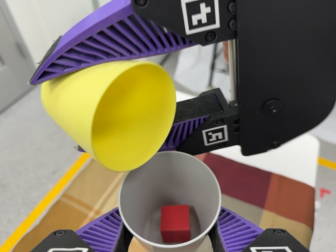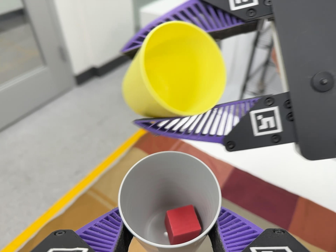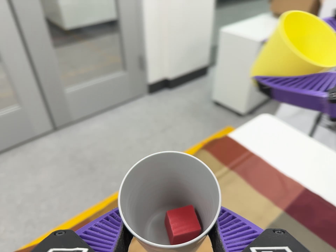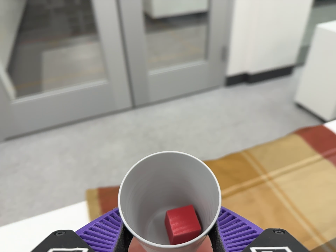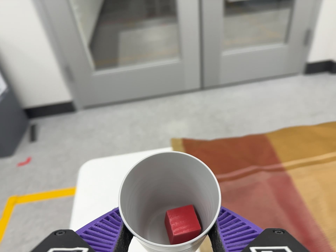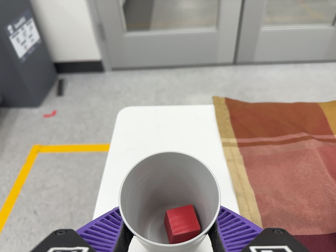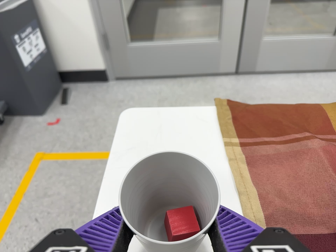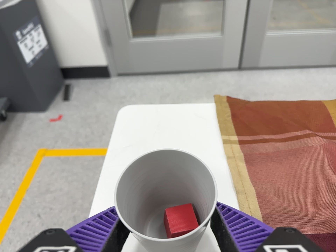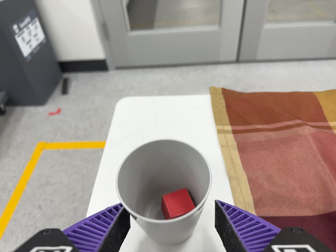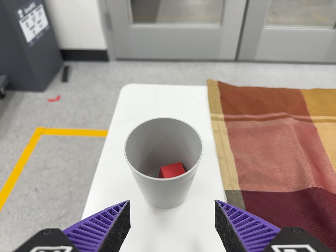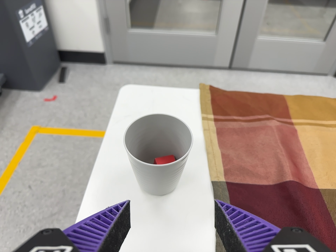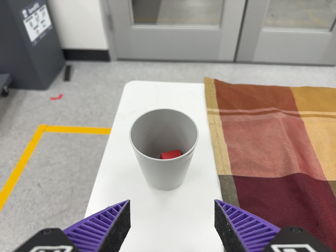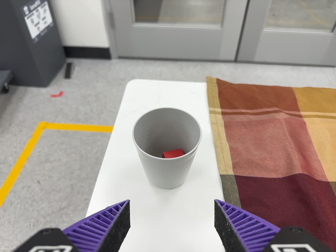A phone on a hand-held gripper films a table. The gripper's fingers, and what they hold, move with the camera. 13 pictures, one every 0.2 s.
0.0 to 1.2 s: The camera swings to its left by about 50 degrees, and the scene slides to the right. It travels toward the bottom of its view and to its left, about 28 cm, so close, fixed things drift upward. It rolls about its line of sight by about 40 degrees, and the scene rotates clockwise.
1.2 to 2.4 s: The camera travels backward, about 10 cm, so what stands in front gets smaller.
The film runs forward here.
